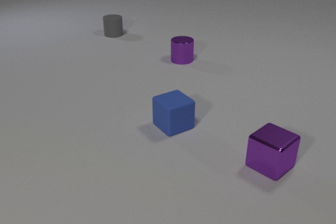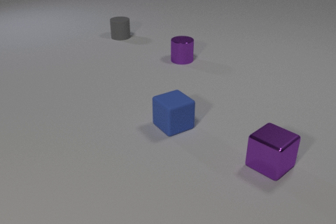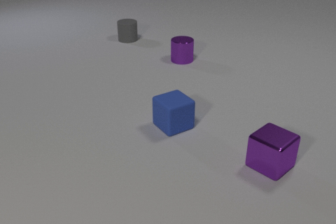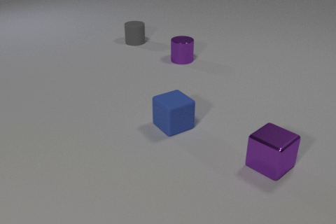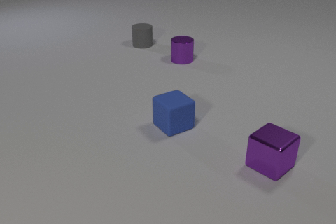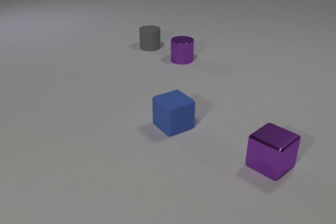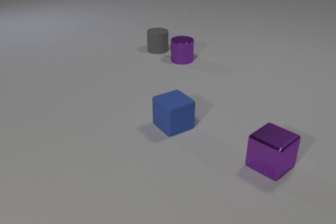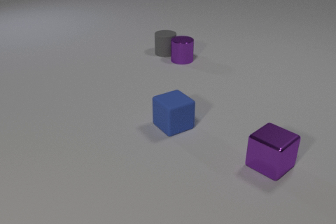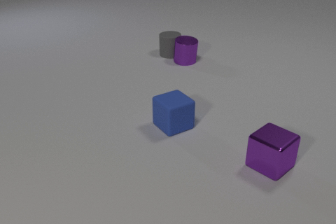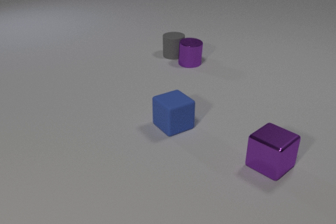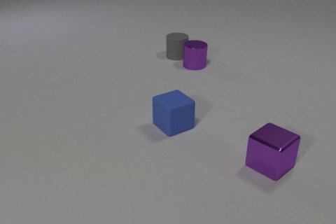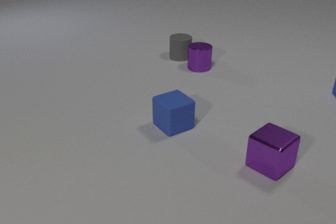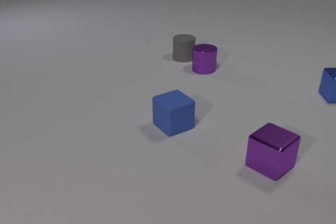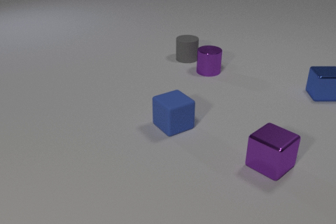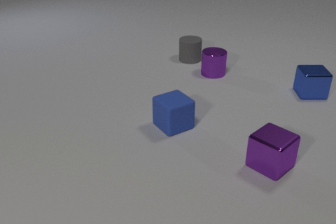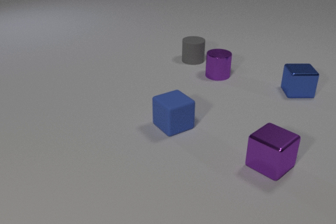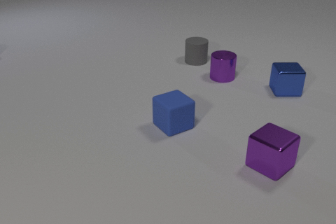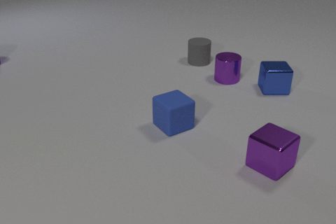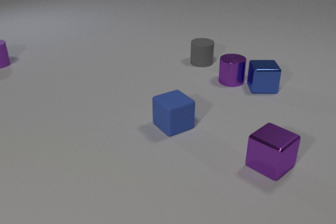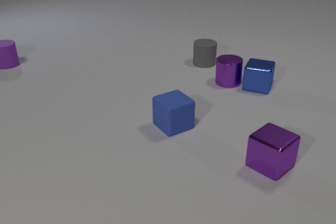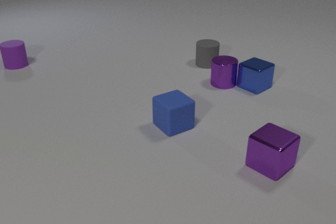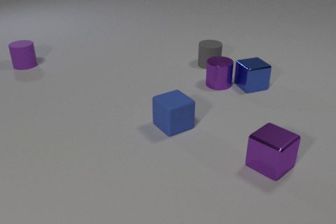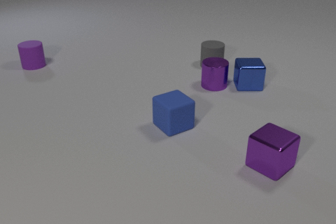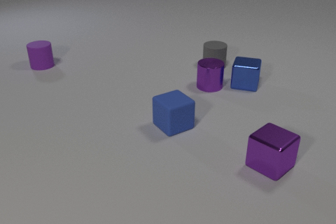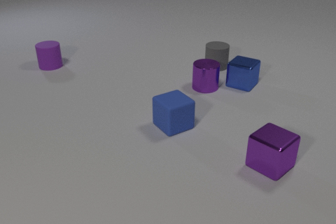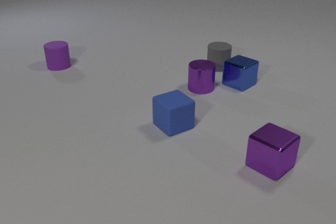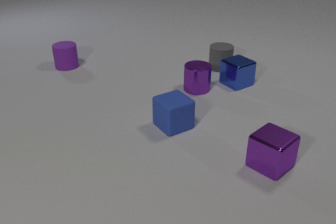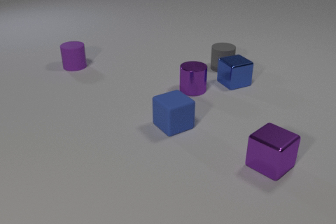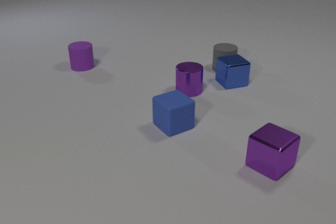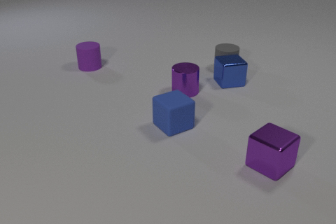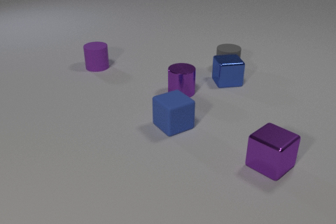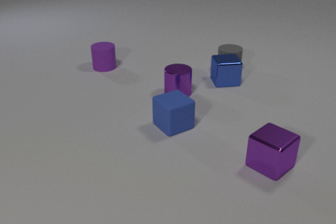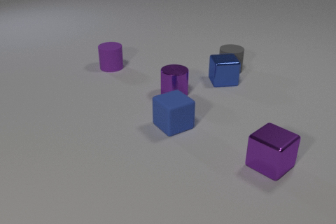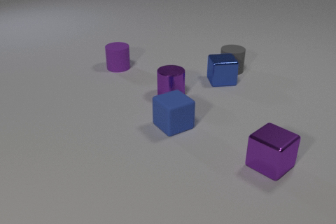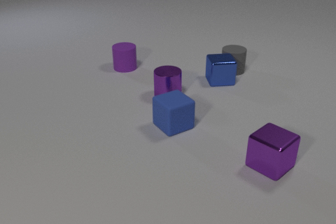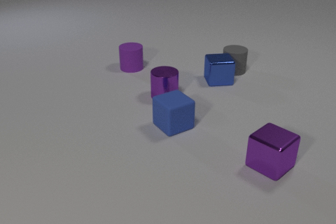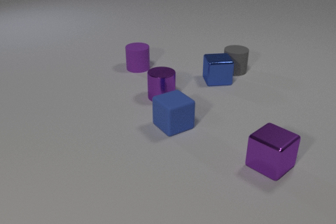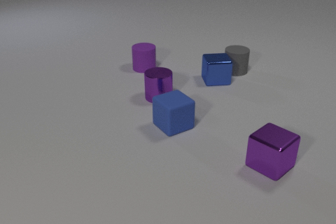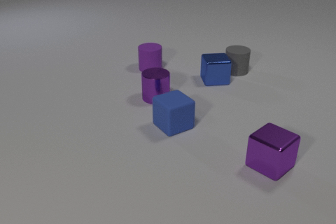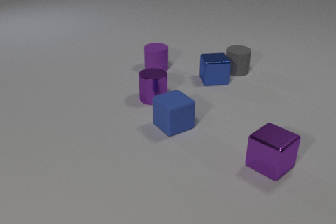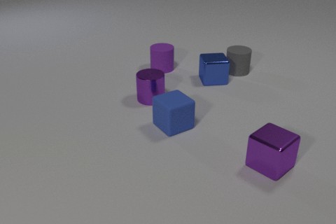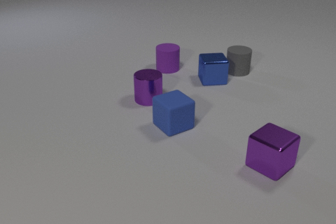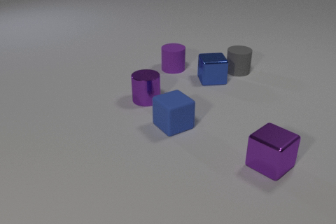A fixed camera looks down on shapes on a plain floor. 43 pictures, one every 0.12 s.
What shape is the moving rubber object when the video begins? cylinder.
Are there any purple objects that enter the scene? yes.
What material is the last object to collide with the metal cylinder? metal.
0.00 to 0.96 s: The gray rubber cylinder slides toward the camera and to the right. The gray rubber cylinder and the purple metal cylinder collide.
0.96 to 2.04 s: The gray rubber cylinder slides to the right and toward the camera. The purple metal cylinder slides to the right and toward the camera. The blue metal cube comes in at the right edge, slides to the left.
2.04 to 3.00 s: The gray rubber cylinder slides to the right and toward the camera. The purple metal cylinder slides to the left and toward the camera. The blue metal cube slides to the left, spins clockwise seen from above by about 135 degrees, its near face sliding to the left. The purple rubber cylinder slides to the right and toward the camera. The purple metal cylinder and the blue metal cube collide.
3.00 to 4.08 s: The gray rubber cylinder slides to the right and toward the camera. The purple metal cylinder slides to the left and toward the camera. The blue metal cube slides to the left, spins so that its near face slides to the left, clockwise seen from above. The purple rubber cylinder slides to the right. The gray rubber cylinder and the blue metal cube collide.
4.08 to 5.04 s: The gray rubber cylinder slides to the right. The purple metal cylinder slides to the left and toward the camera. The blue metal cube slides to the left. The purple rubber cylinder slides to the right.
